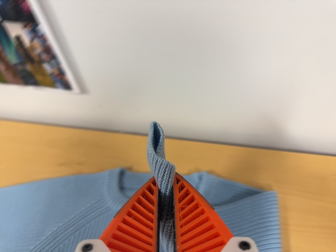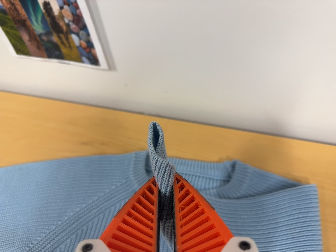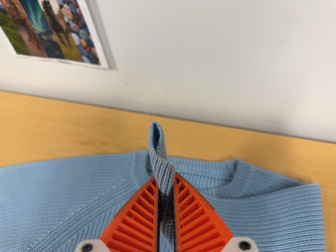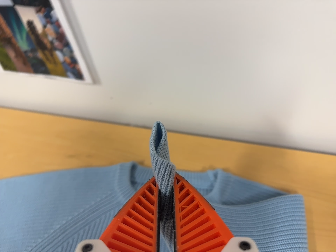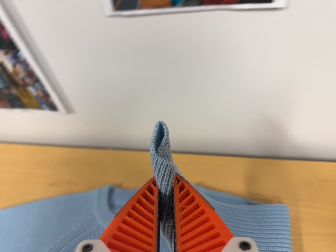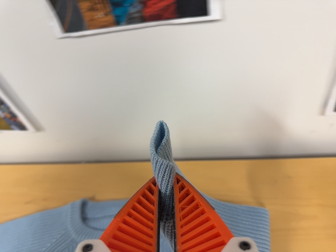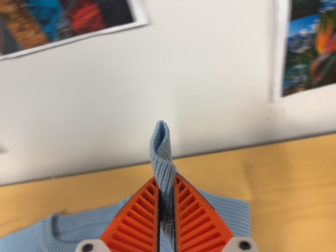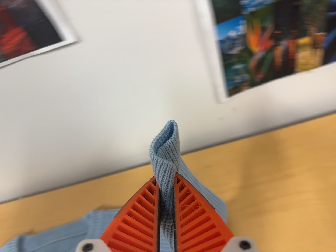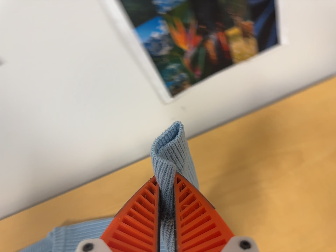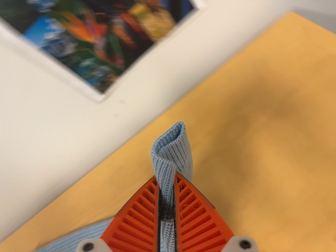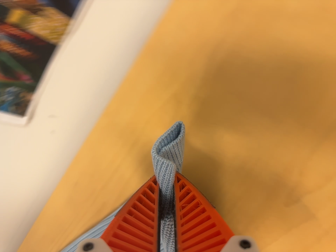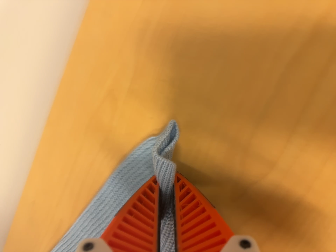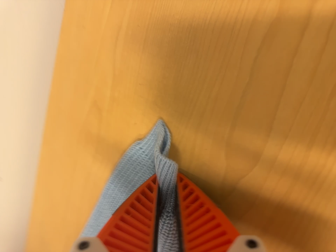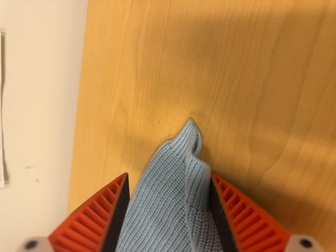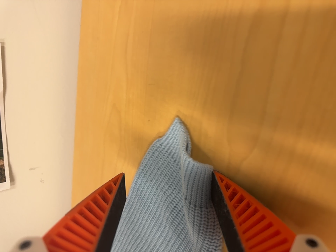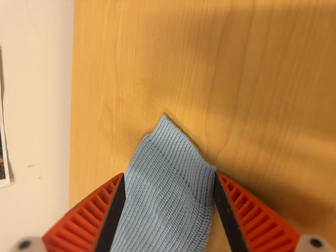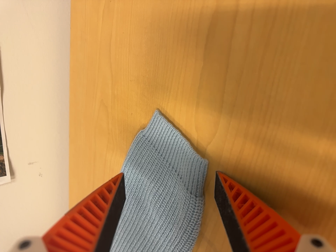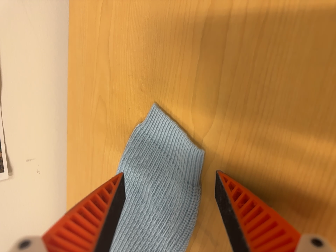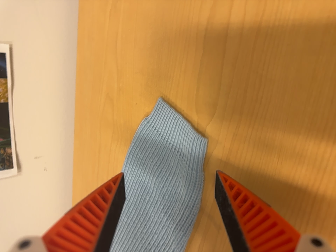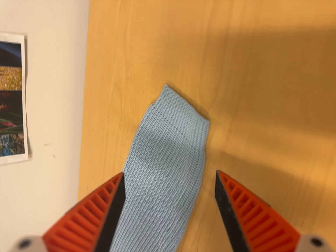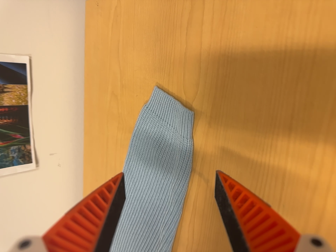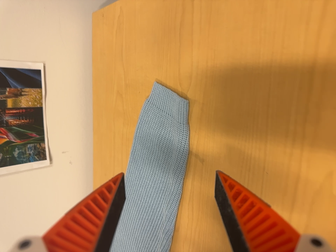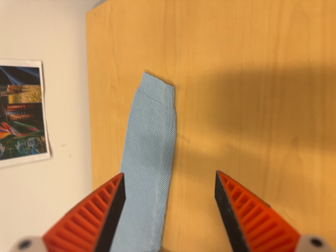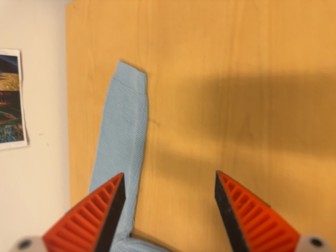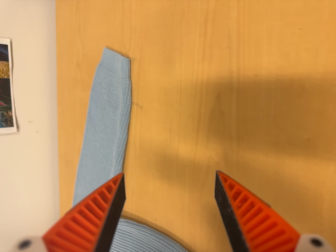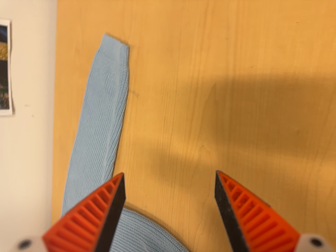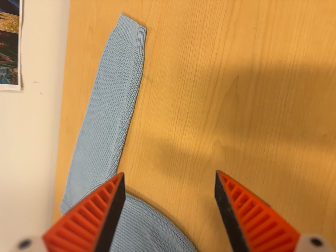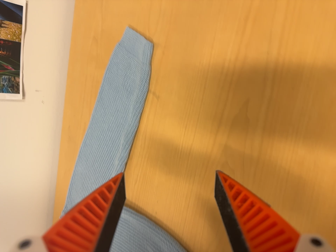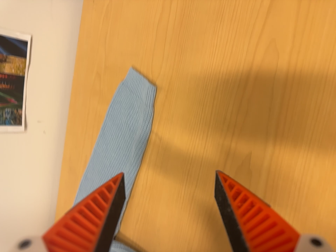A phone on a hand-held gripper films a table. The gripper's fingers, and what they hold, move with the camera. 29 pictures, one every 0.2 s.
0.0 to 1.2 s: The camera travels to its right, about 14 cm, so close, fixed things drift to the left. It rolls about its line of sight by about 15 degrees, and the scene rotates counterclockwise.
1.2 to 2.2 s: The camera travels to its right, about 40 cm, so close, fixed things drift to the left. Its aim tips toward the bottom of its view by about 10 degrees. It rolls about its line of sight by about 55 degrees, and the scene rotates counterclockwise.
2.2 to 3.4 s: The camera pans to its left by about 10 degrees. It travels to its right and backward, about 9 cm. It rolls about its line of sight by about 15 degrees, and the scene rotates counterclockwise.
3.4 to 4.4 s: The camera travels backward and toward the bottom of its view, about 20 cm, so what stands in front gets smaller. Its aim tips toward the top of its view by about 10 degrees.
4.4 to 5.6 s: The camera rolls about its line of sight by about 10 degrees, and the scene rotates clockwise.
The film runs backward here.
